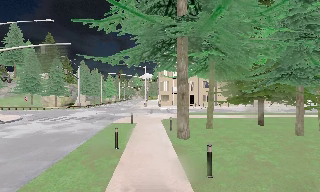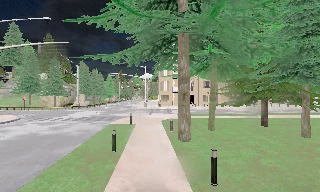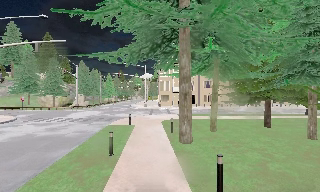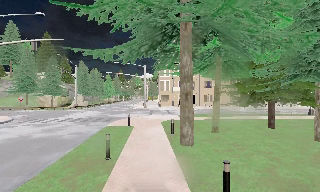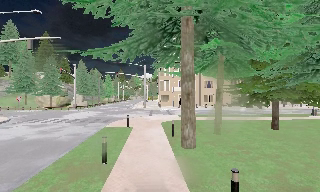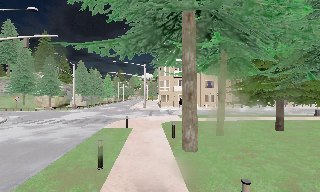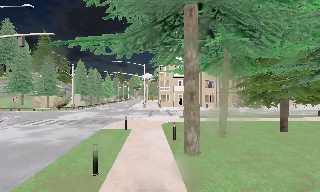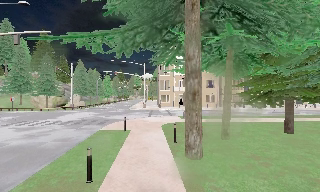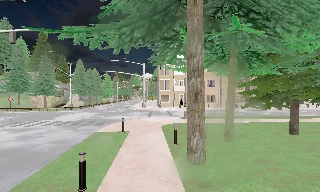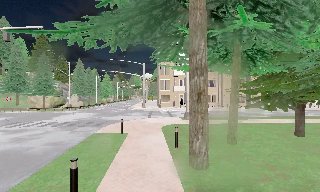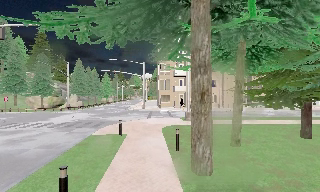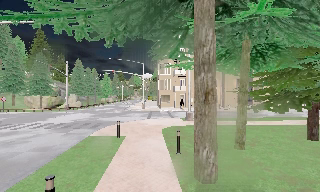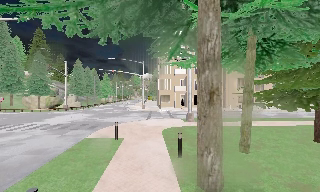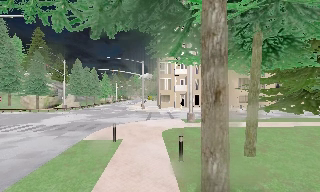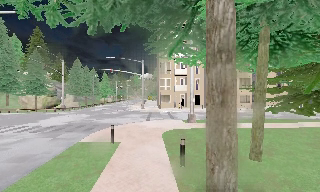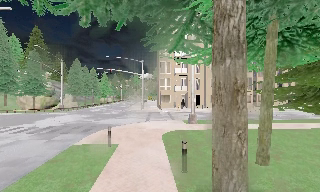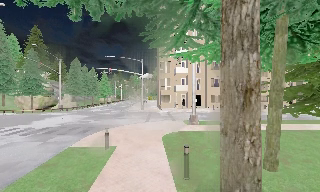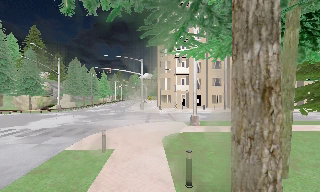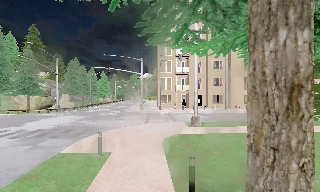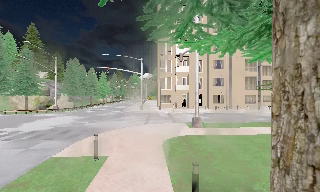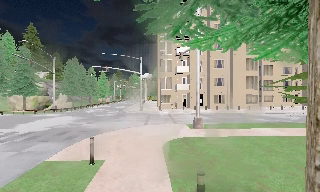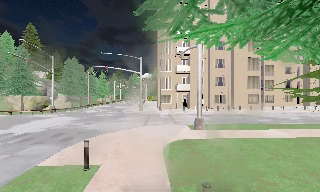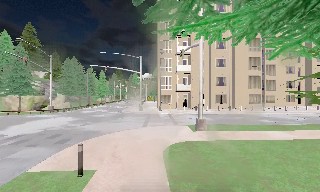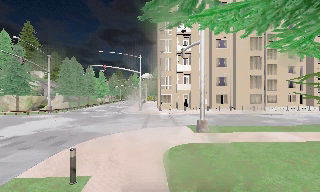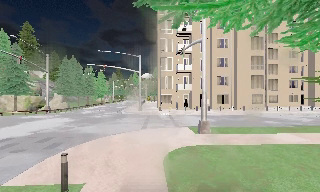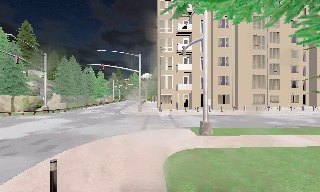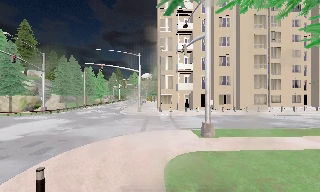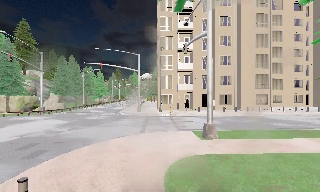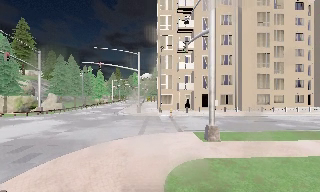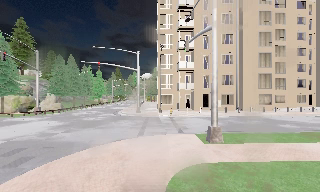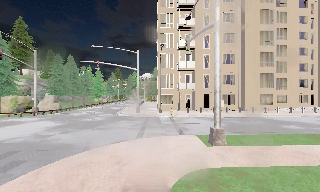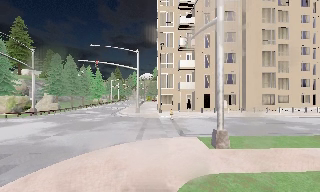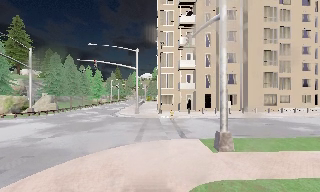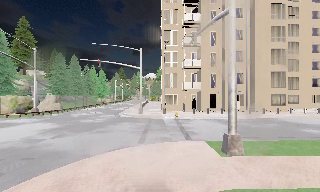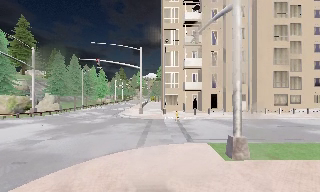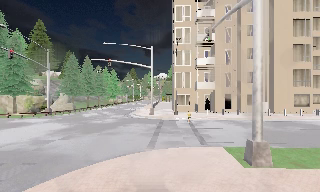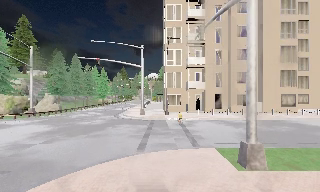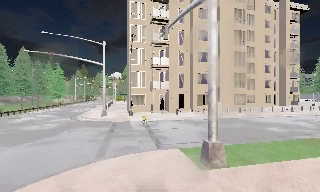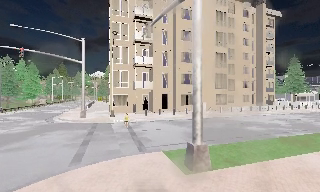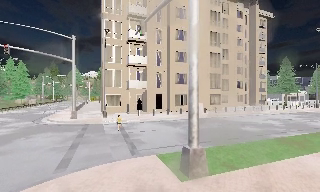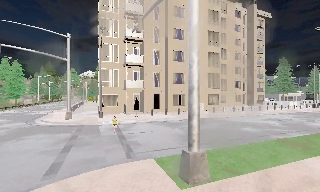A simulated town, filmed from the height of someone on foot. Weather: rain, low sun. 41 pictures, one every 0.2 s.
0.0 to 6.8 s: The camera travels forward, about 12 m, so what stands in front looms larger.
6.8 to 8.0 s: The camera pans to its right, which is clockwise from overhead, by about 20 degrees. It travels forward, about 2 m, so what stands in front looms larger.
The film runs forward here.
